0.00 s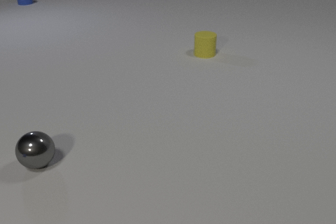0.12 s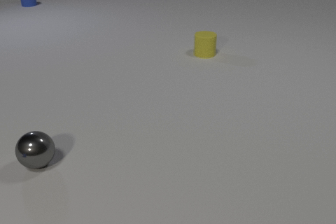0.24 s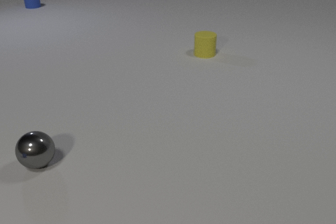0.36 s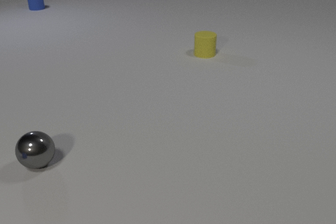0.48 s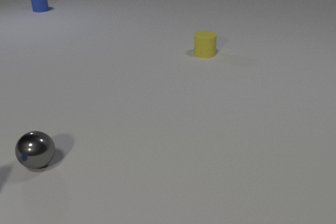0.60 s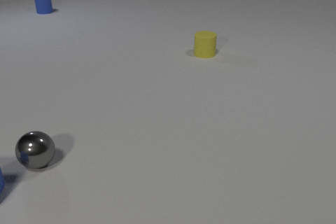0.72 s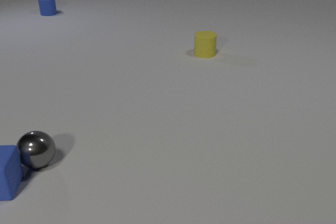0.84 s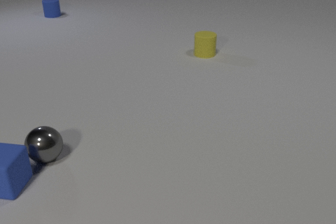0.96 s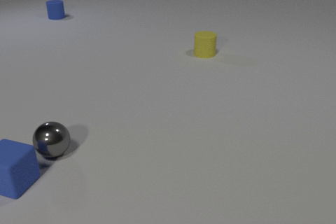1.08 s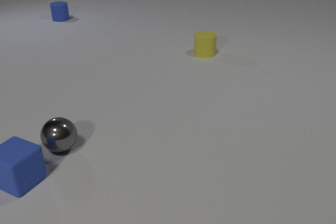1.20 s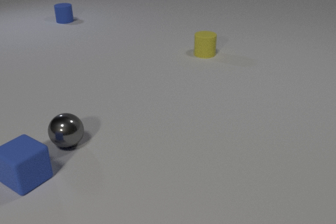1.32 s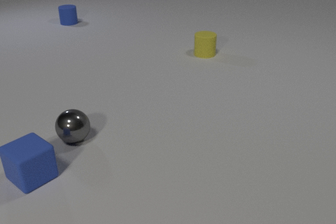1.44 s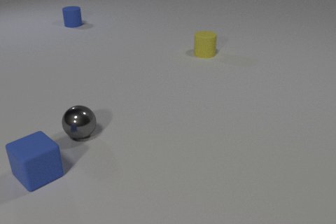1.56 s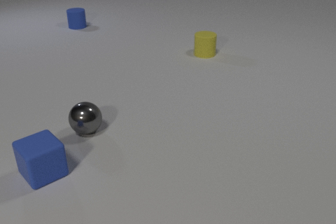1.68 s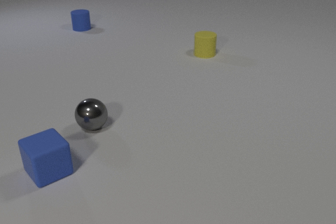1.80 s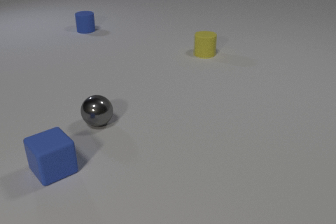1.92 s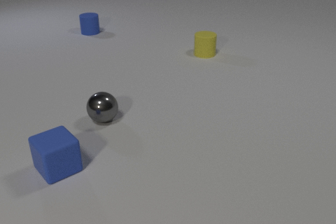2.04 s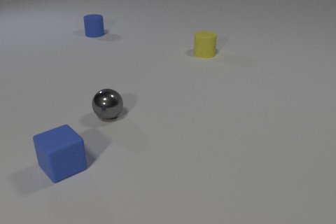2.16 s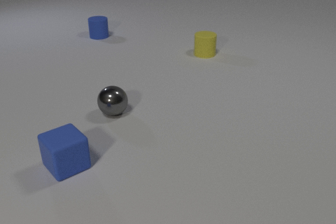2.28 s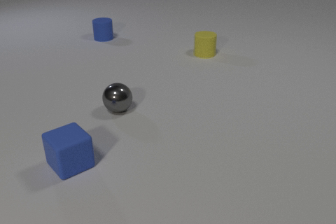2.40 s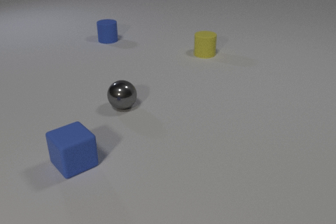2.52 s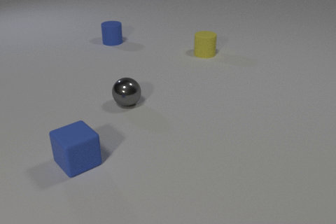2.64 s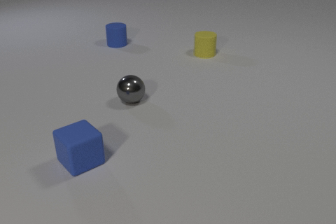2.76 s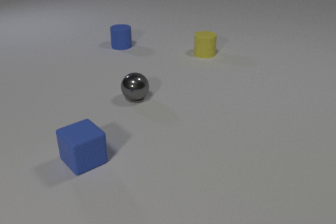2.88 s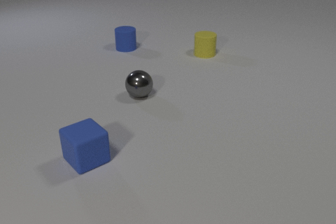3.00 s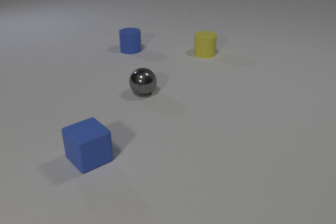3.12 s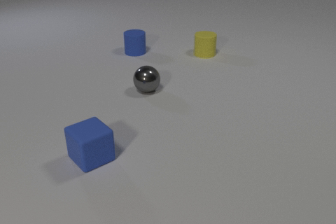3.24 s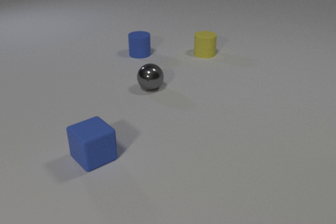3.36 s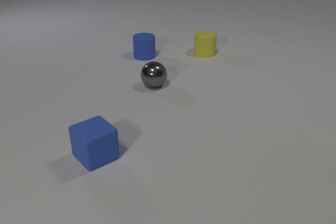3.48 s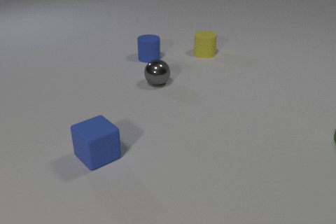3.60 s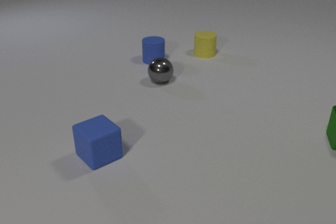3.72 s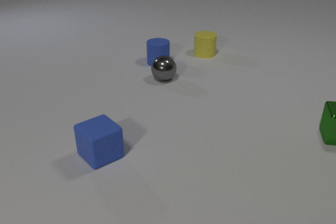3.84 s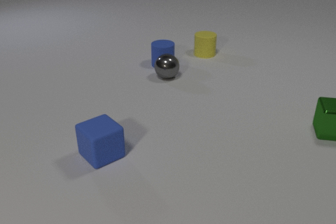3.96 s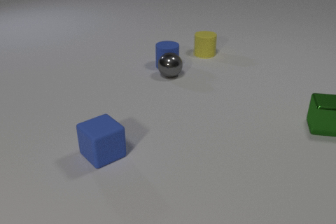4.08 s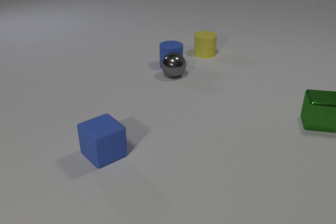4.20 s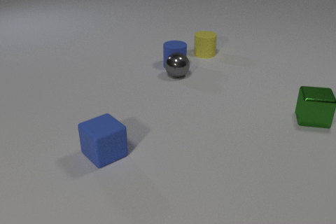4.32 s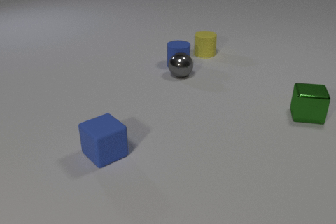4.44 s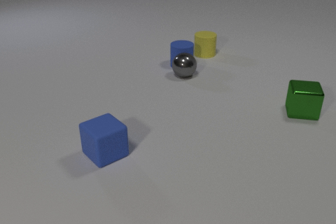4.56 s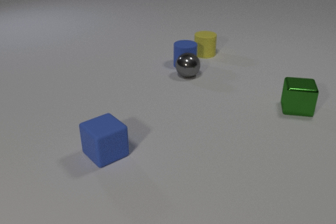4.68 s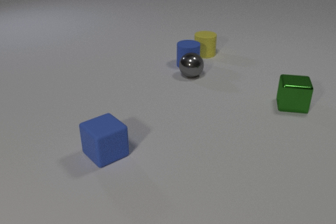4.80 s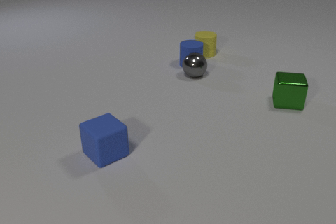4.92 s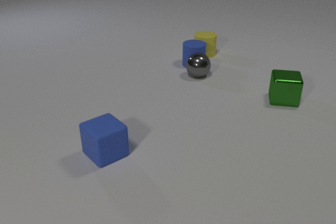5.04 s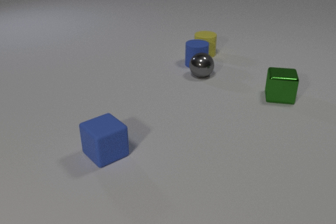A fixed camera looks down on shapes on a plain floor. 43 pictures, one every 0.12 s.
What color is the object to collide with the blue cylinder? gray.
Are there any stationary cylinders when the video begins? yes.
What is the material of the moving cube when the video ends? metal.
0.00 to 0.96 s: The blue rubber cube comes in at the left edge, slides to the right, spins so that its near face slides to the left, clockwise seen from above. The gray metal sphere rolls to the right and away from the camera. The blue rubber cylinder slides toward the camera and to the right. The blue rubber cube and the gray metal sphere collide.
0.96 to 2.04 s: The blue rubber cube slides to the right, spins so that its near face slides to the left, clockwise seen from above. The gray metal sphere rolls away from the camera and to the right. The blue rubber cylinder slides toward the camera and to the right.
2.04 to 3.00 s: The blue rubber cube slides to the right. The gray metal sphere rolls away from the camera and to the right. The blue rubber cylinder slides toward the camera and to the right.
3.00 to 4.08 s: The blue rubber cube slides to the right. The gray metal sphere rolls away from the camera and to the right. The blue rubber cylinder slides toward the camera and to the right. The green metal cube comes in at the right edge, slides to the left and away from the camera. The gray metal sphere and the blue rubber cylinder collide.
4.08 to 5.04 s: The gray metal sphere rolls to the right. The blue rubber cylinder slides to the right. The green metal cube slides away from the camera and to the left.
